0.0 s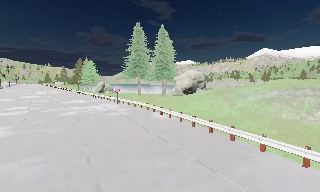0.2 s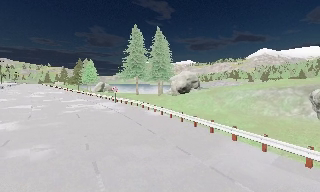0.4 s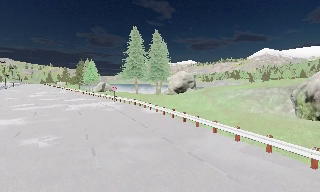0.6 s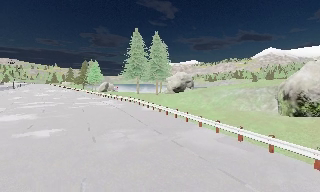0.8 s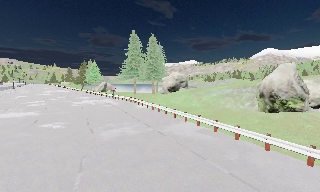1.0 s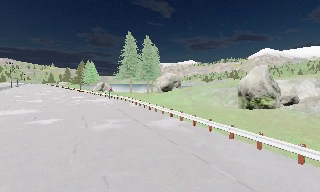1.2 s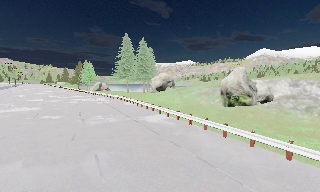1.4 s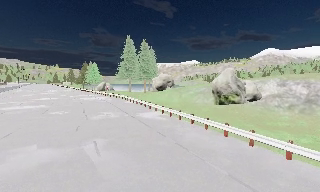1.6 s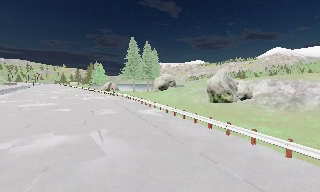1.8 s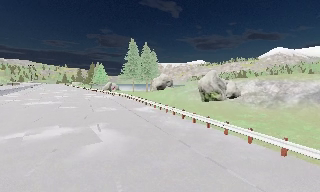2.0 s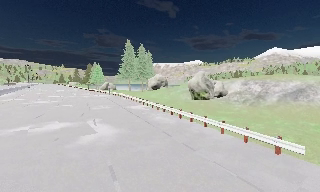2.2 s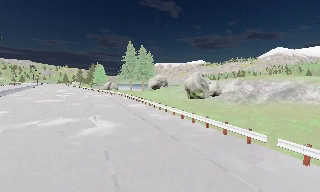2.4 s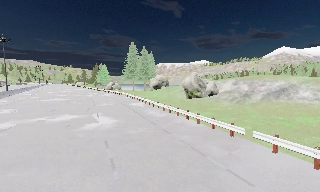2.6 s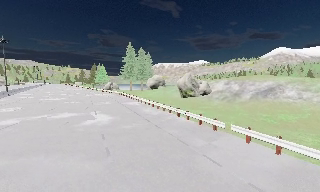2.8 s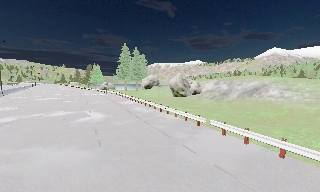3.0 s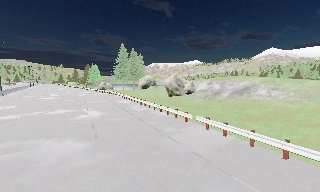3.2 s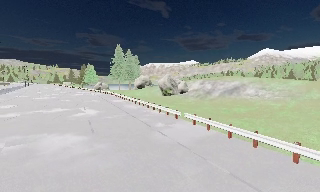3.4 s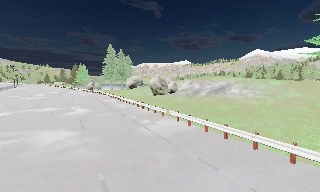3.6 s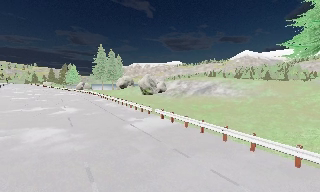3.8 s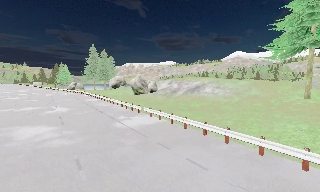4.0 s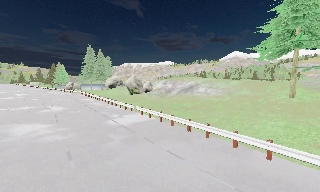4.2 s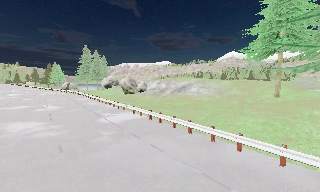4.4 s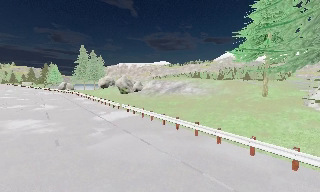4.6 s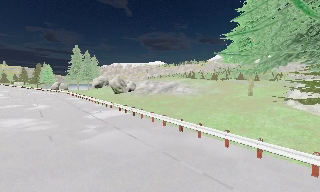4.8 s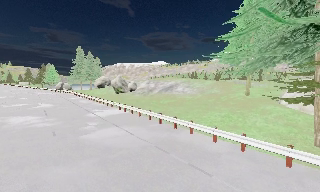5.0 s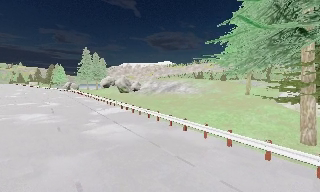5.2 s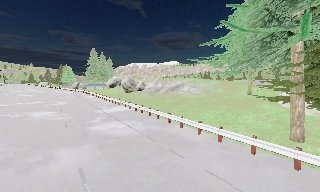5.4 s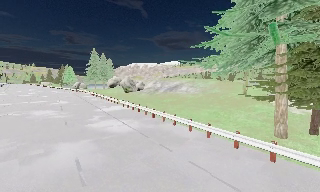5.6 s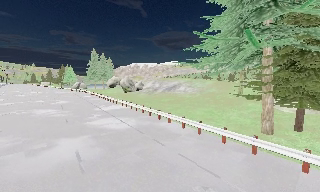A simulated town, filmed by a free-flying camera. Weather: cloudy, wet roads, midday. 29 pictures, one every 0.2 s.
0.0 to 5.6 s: The camera travels backward and to its right, about 35 m, so what stands in front gets smaller. It loses speed.
The film runs backward here.
